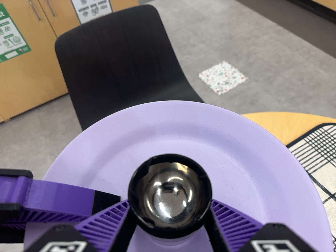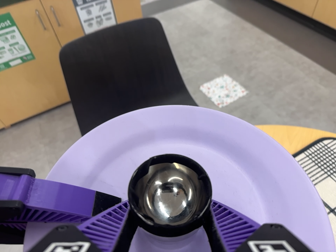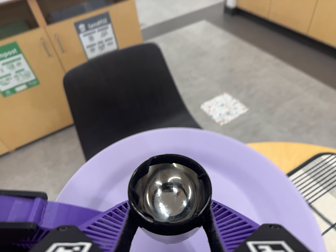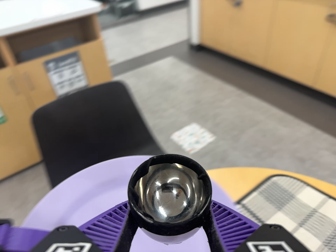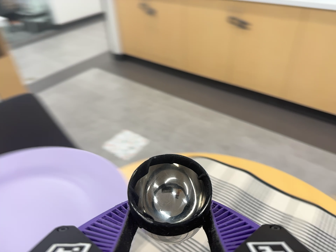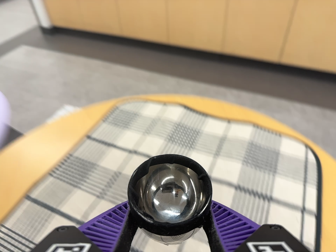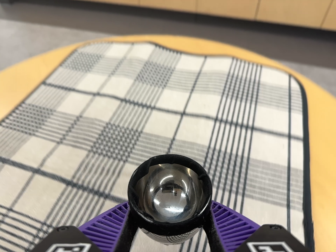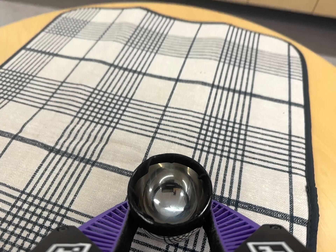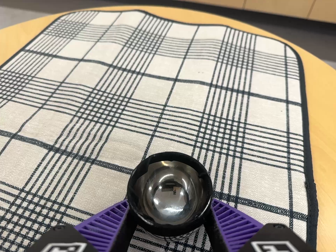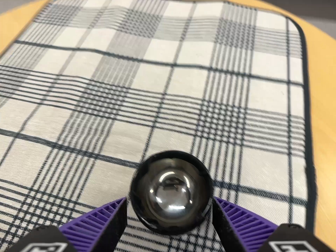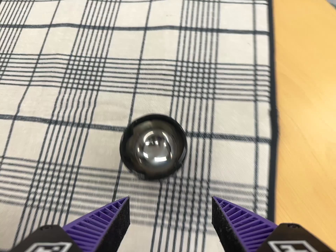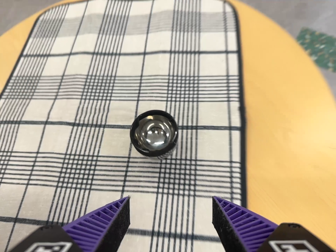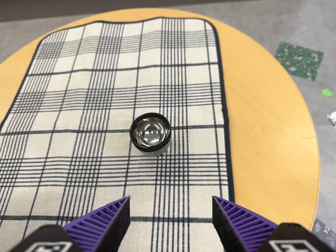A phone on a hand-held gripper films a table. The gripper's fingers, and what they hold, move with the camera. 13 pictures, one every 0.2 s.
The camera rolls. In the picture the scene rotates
counterclockwise.
The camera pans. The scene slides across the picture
to the left.
0.0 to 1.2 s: The camera swings to its right by about 35 degrees, and the scene slides to the left. It travels toward the bottom of its view and to its right, about 26 cm, so close, fixed things drift upward. It rolls about its line of sight by about 25 degrees, and the scene rotates counterclockwise.
1.2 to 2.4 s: The camera travels backward and toward the bottom of its view, about 20 cm, so what stands in front gets smaller. Its aim tips toward the bottom of its view by about 10 degrees, and the scene shifts upward. It rolls about its line of sight by about 15 degrees, and the scene rotates counterclockwise.
The film runs forward here.
